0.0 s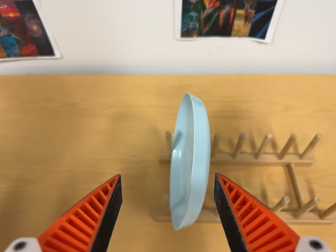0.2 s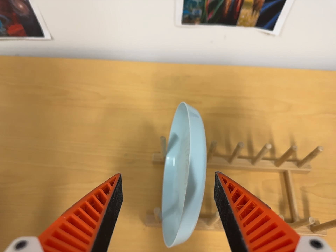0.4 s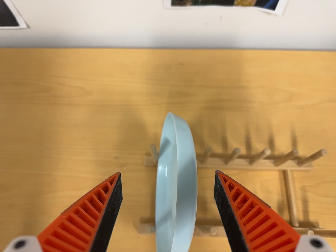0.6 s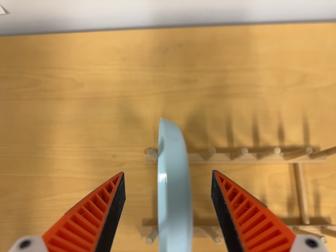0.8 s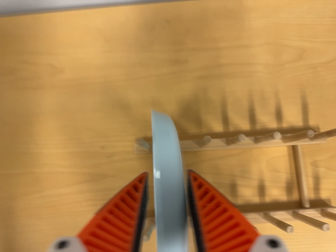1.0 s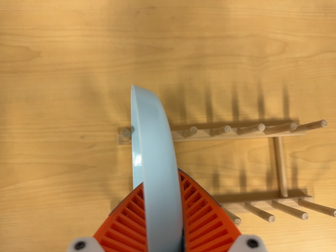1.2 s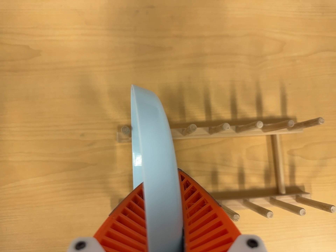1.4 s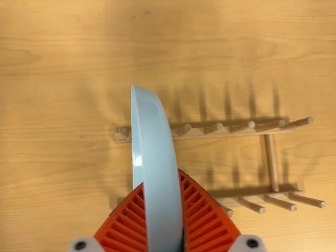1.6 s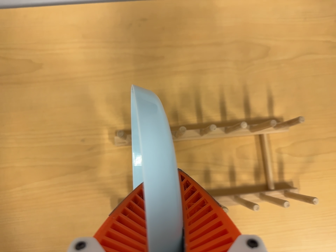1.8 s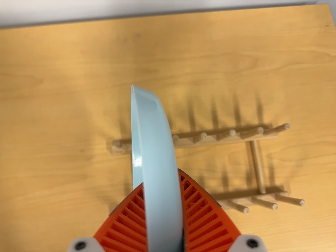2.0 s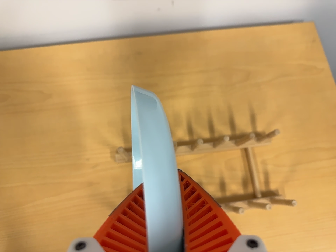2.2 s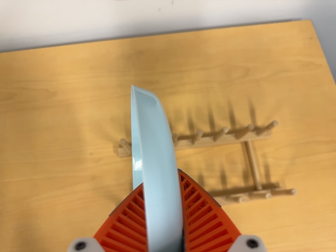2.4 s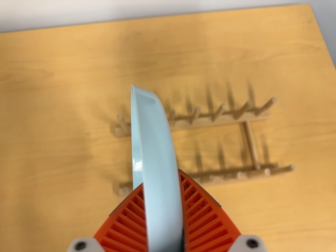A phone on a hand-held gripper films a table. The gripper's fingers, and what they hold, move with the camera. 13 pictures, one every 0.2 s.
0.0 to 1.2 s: The camera travels toward the top of its view and forward, about 20 cm. Its aim tips toward the bottom of its view by about 30 degrees.
1.2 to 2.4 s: The camera travels backward and toward the bottom of its view, about 12 cm, so what stands in front gets smaller. Its aim tips toward the top of its view by about 10 degrees.
The film runs backward here.
